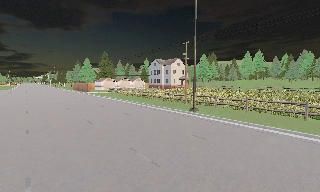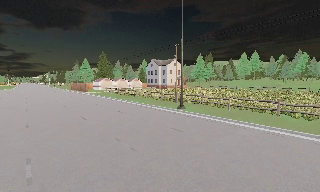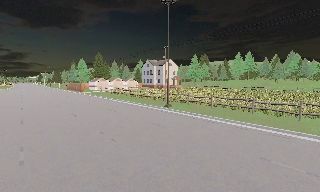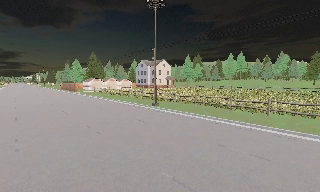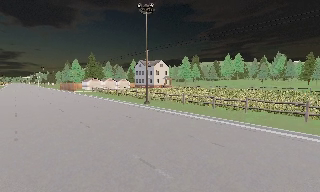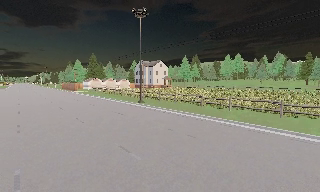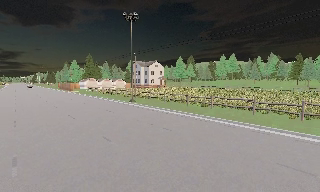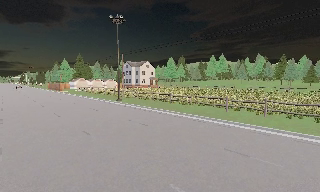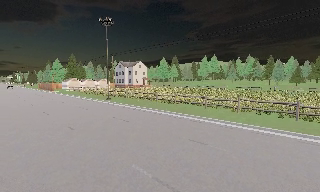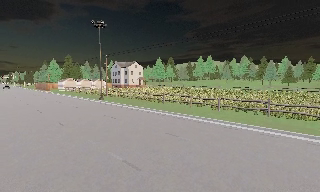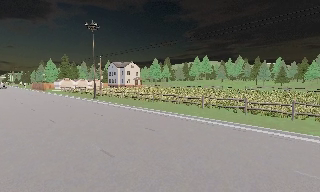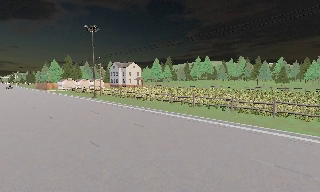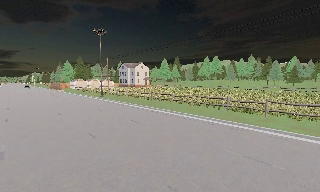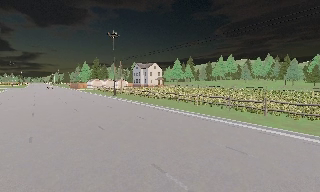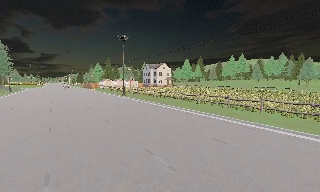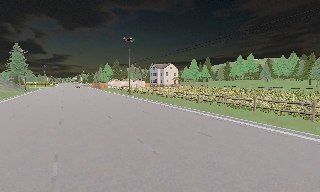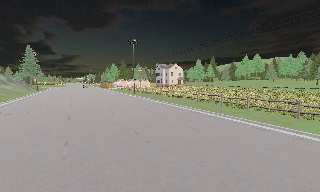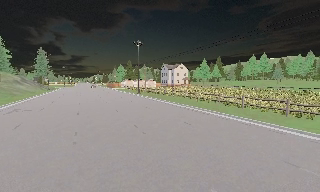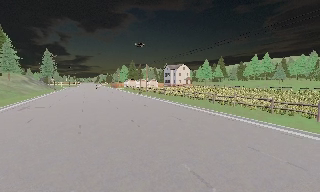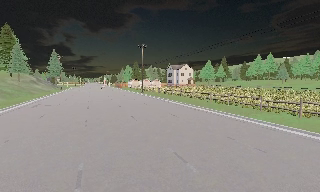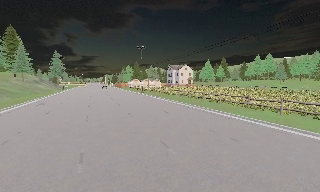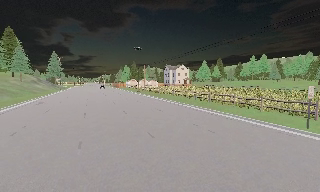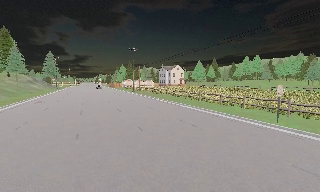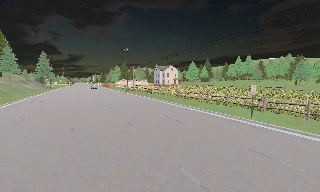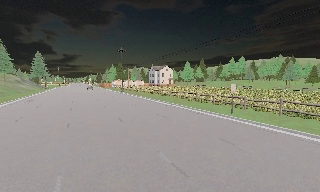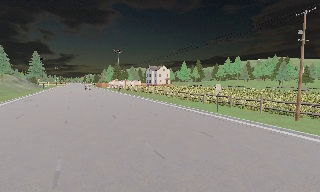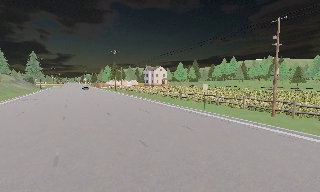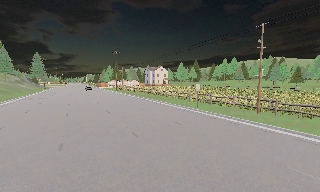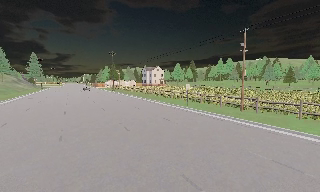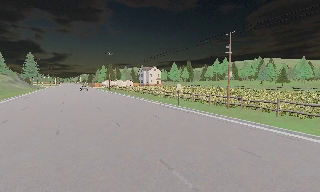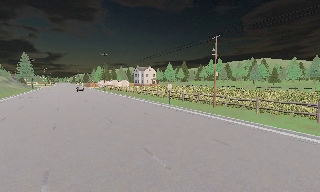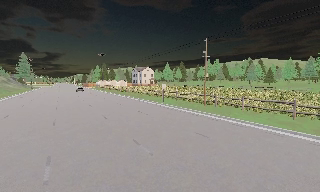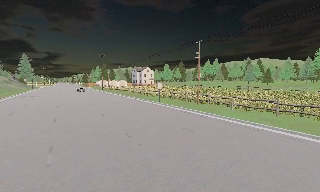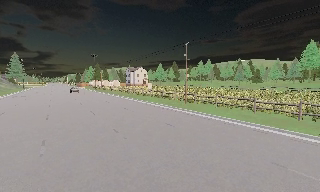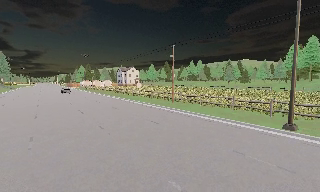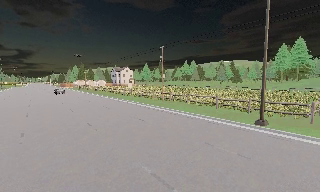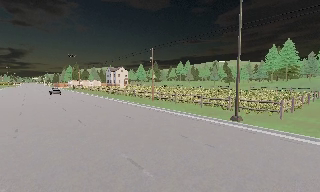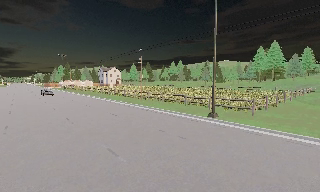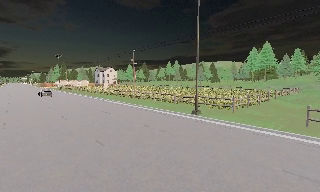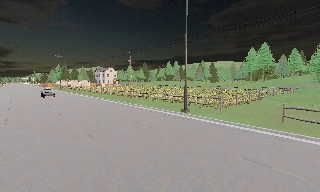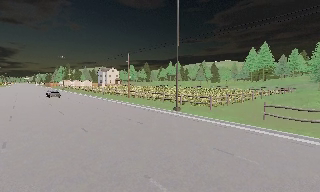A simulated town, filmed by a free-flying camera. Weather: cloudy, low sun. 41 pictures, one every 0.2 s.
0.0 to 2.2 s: The camera travels backward and to its right, about 17 m, so what stands in front gets smaller.
2.2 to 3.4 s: The camera pans to its left, which is counterclockwise from overhead, by about 20 degrees. It travels backward and to its right, about 9 m, so what stands in front gets smaller.
3.4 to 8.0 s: The camera swings to its right by about 15 degrees, and the scene slides to the left. It travels backward and to its right, about 30 m, so what stands in front gets smaller.
The film runs backward here.
